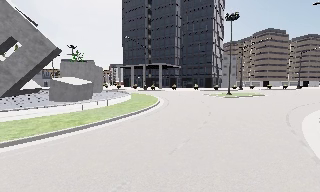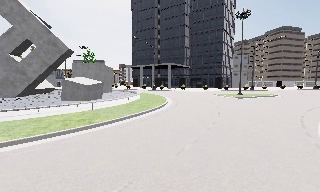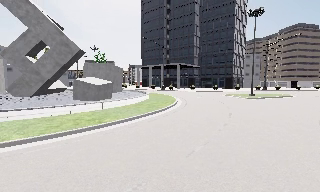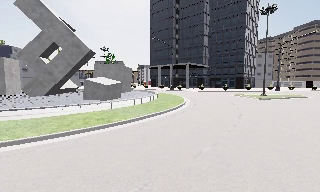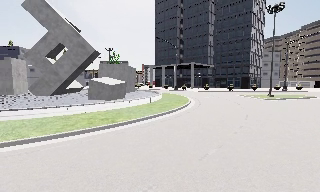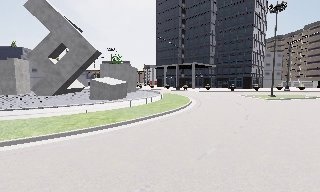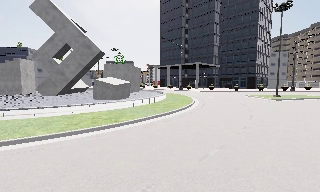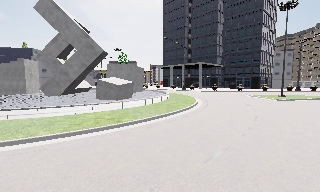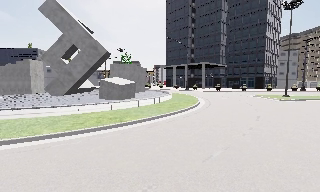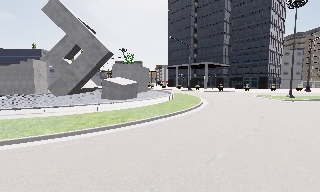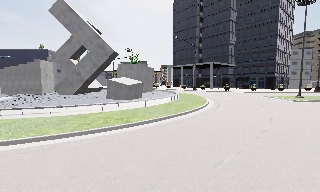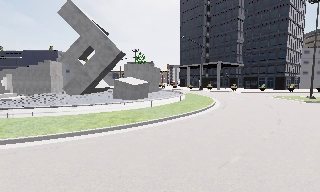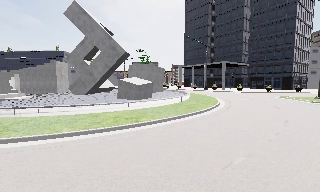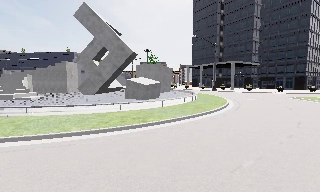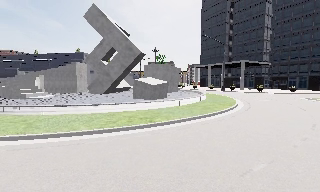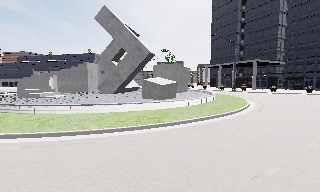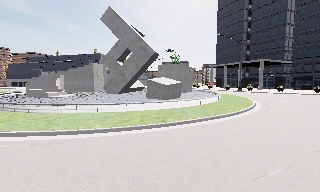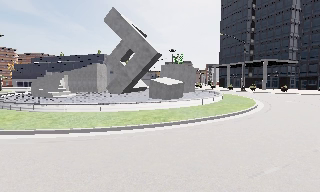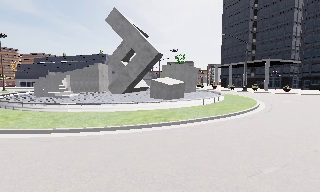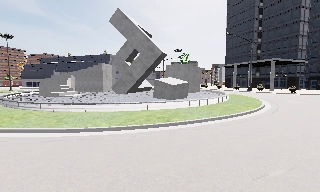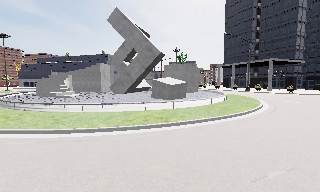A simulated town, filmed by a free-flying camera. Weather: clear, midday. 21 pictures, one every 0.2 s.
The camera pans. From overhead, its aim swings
counterclockwise.
The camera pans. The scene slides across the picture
to the right.
0.0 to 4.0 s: The scene slides to the right, as the camera pans about 35 degrees to its left. It travels to its right and forward, about 1 m.
The film runs forward here.
